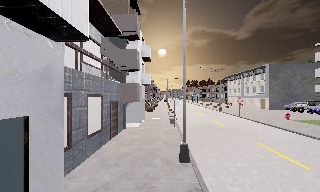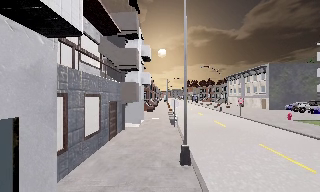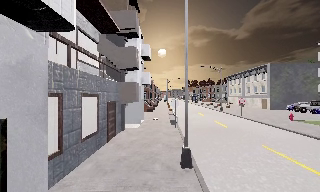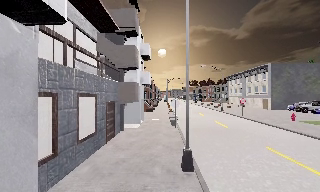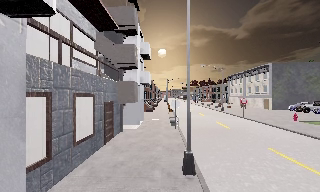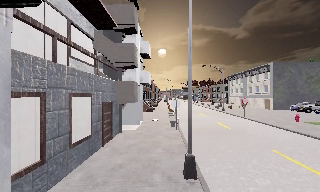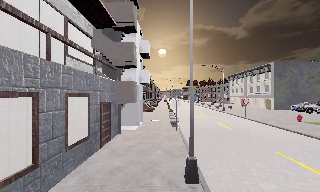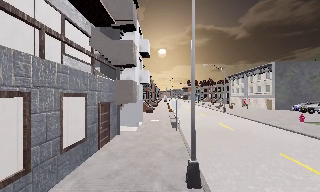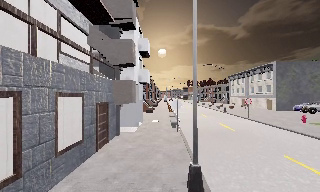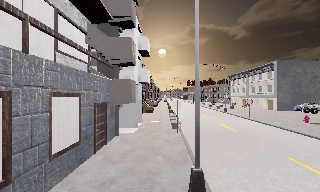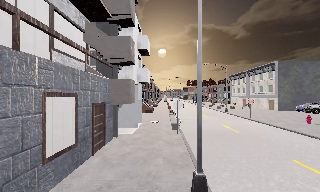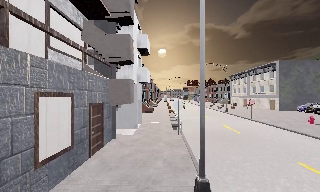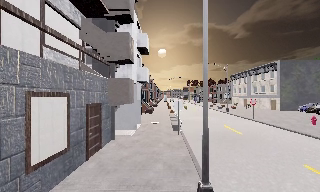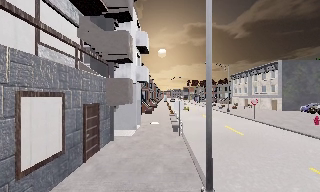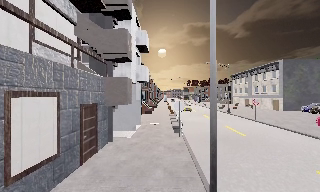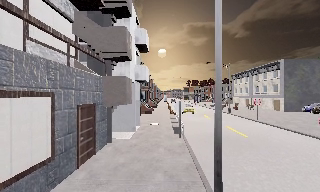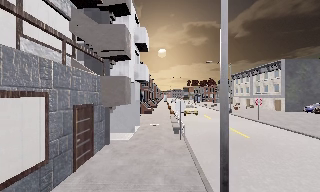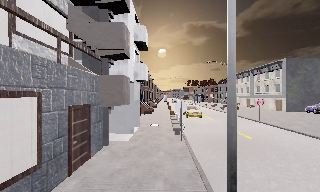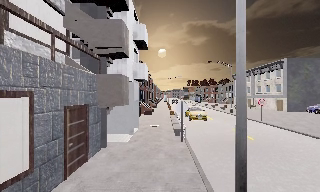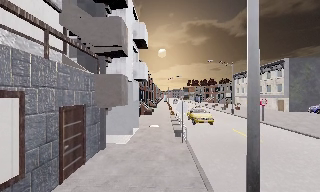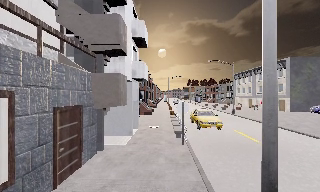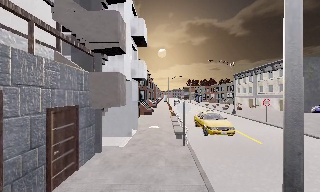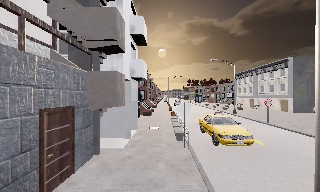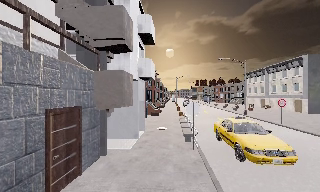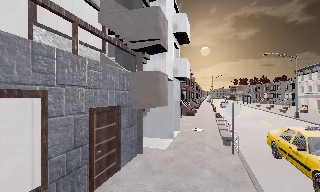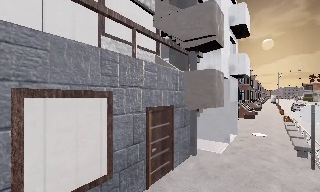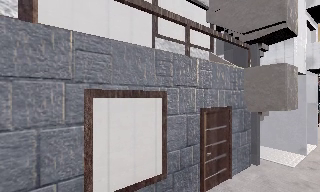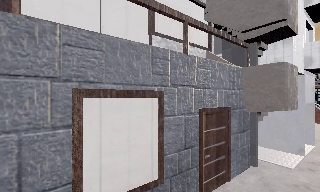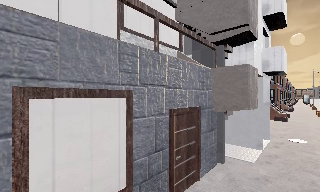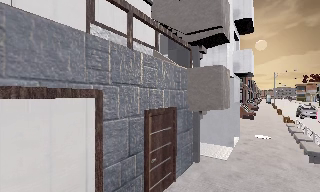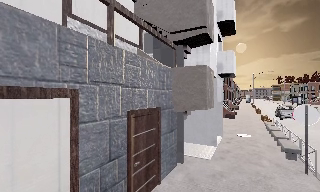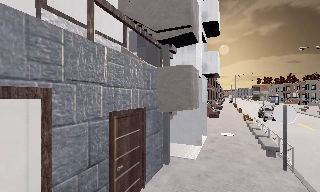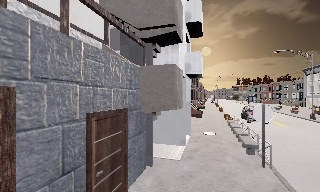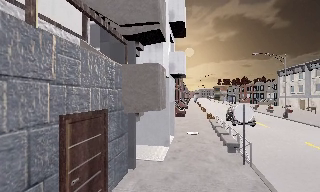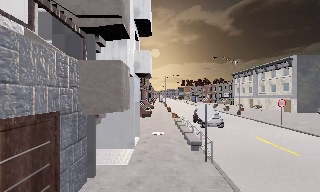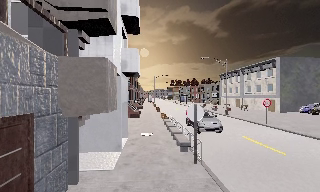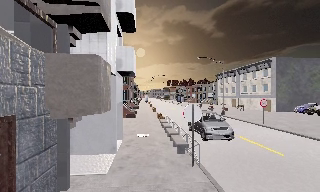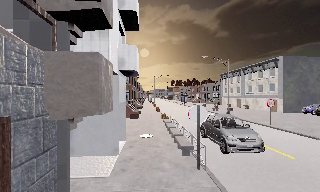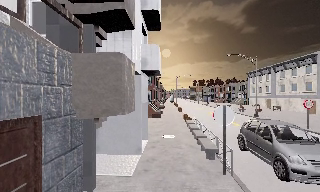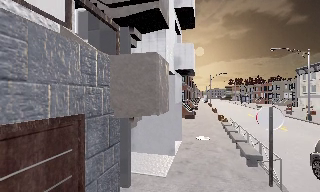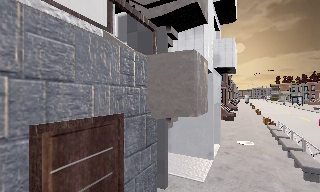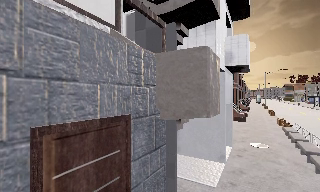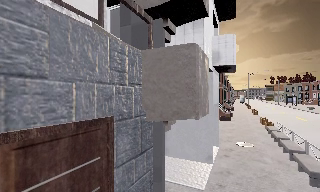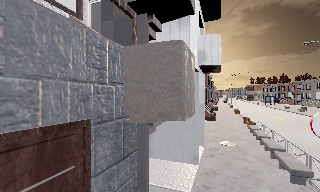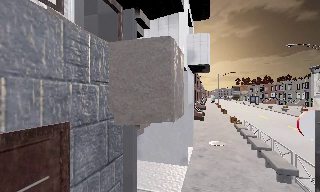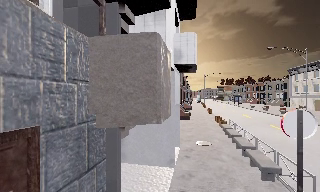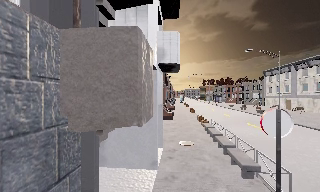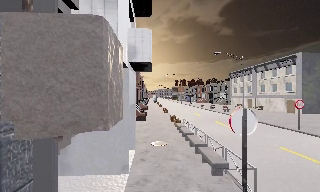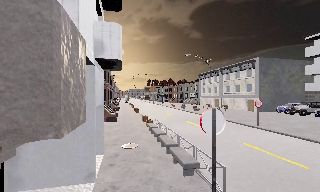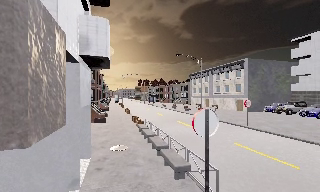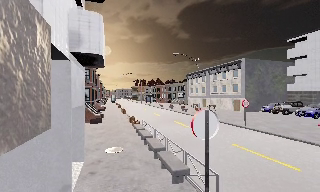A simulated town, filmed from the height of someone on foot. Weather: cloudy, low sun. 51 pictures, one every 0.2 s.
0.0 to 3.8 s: The camera travels forward, about 4.5 m, so what stands in front looms larger.
3.8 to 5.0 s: The camera pans to its left, which is counterclockwise from overhead, by about 35 degrees. It travels forward, about 1 m.
5.0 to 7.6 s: The camera swings to its right by about 30 degrees, and the scene slides to the left. It travels forward, about 2.5 m.
7.6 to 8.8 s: The scene slides to the right, as the camera pans about 15 degrees to its left. It travels forward, about 1 m, so what stands in front looms larger.
8.8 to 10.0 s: The camera swings to its right by about 35 degrees, and the scene slides to the left. It travels forward, about 1.5 m.
The film runs forward here.
